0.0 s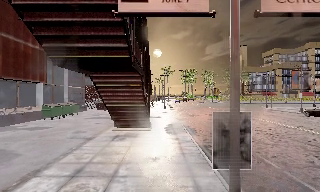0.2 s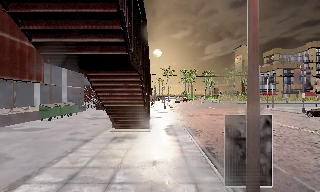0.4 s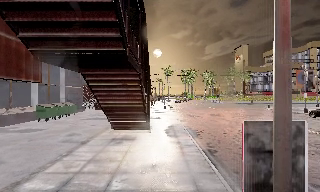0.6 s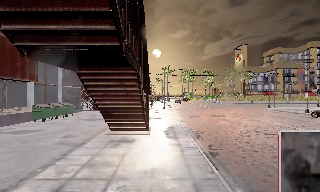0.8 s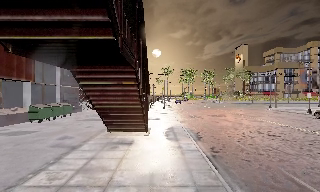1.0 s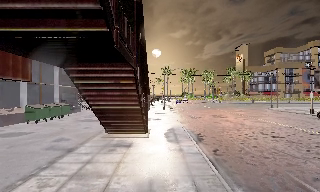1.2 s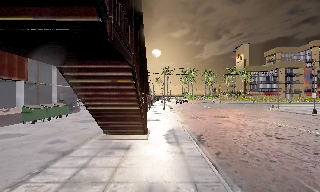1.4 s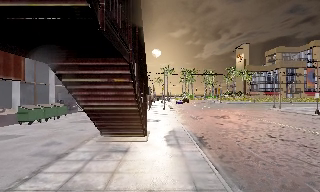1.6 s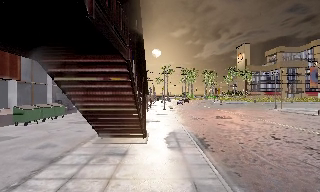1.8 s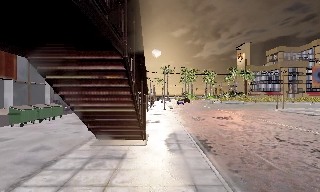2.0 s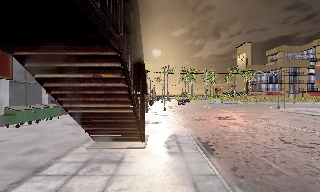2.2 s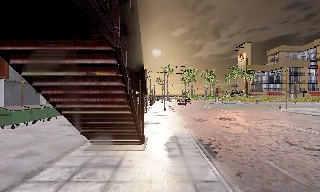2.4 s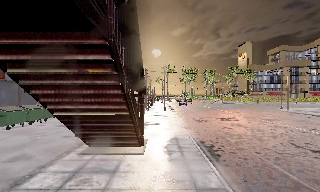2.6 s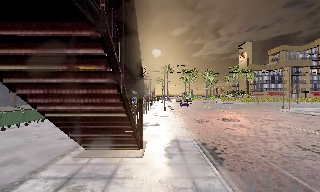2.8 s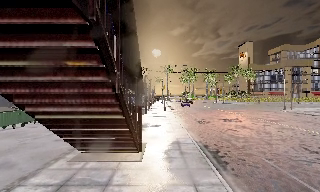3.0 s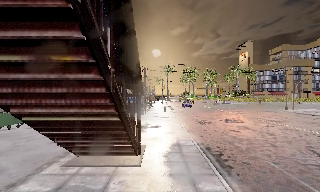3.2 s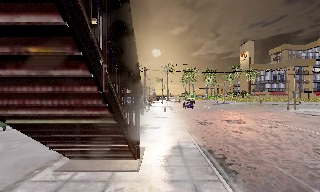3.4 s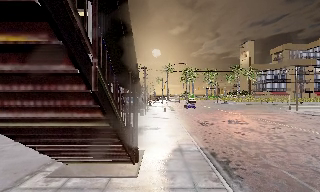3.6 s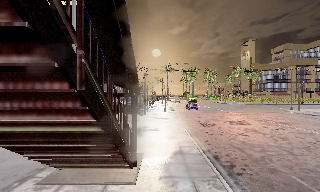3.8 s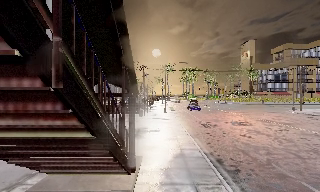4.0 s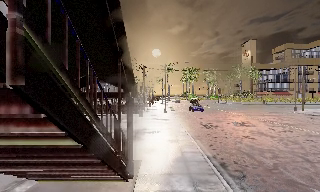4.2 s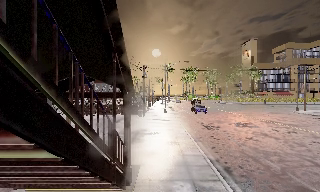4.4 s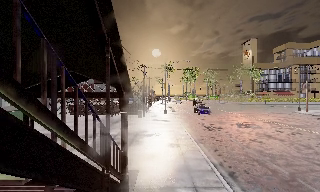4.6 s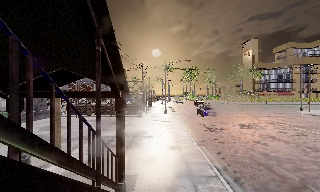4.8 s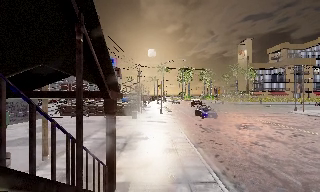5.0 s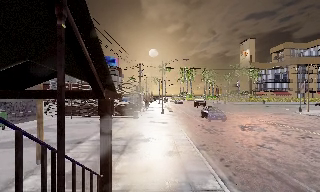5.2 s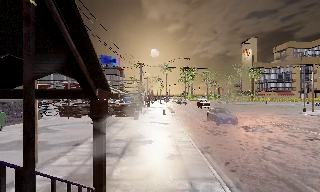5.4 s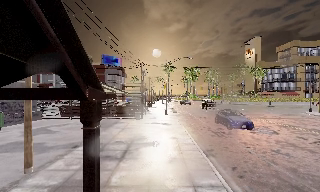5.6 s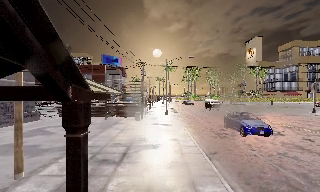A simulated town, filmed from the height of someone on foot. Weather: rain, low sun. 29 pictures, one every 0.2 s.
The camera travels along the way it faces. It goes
forward.
0.0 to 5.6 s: The camera travels forward, about 11 m, so what stands in front looms larger.
The film runs forward here.
